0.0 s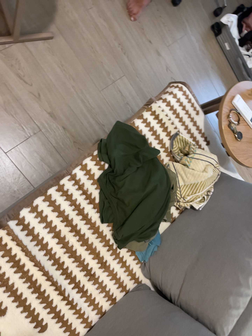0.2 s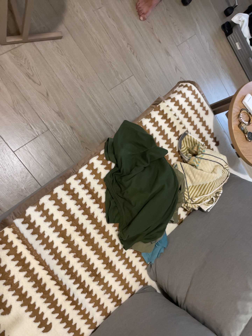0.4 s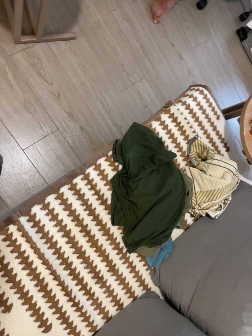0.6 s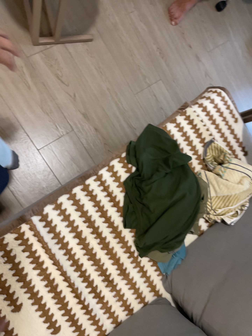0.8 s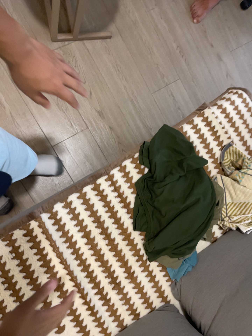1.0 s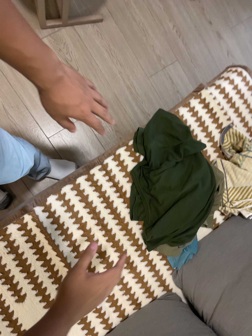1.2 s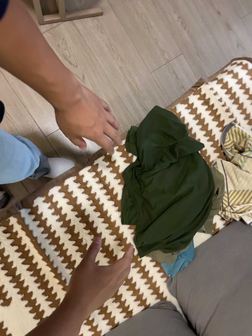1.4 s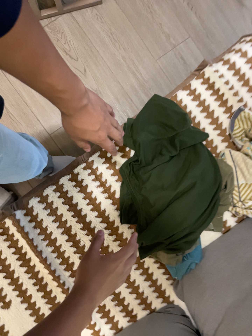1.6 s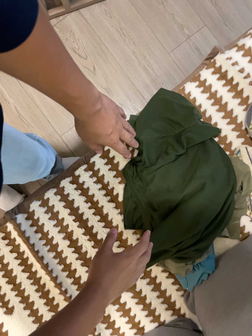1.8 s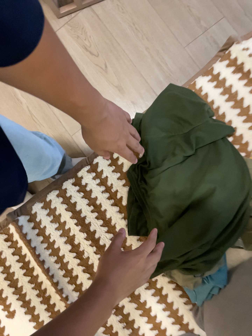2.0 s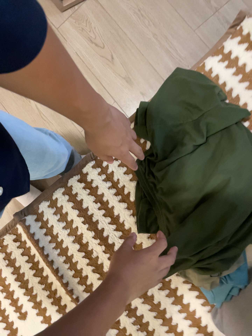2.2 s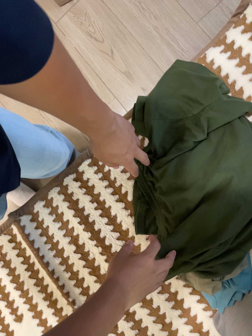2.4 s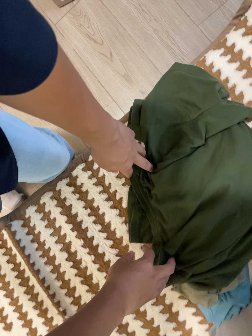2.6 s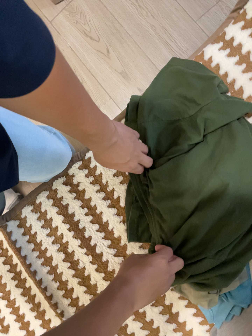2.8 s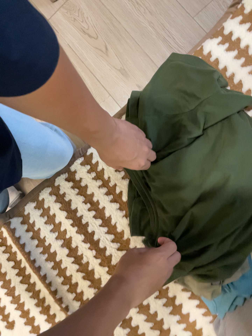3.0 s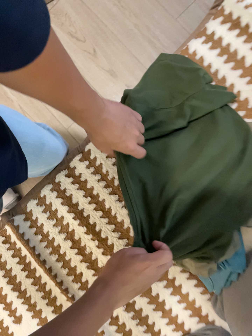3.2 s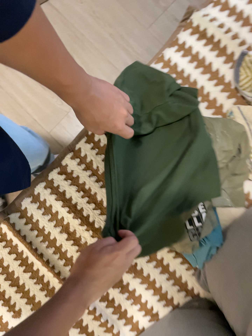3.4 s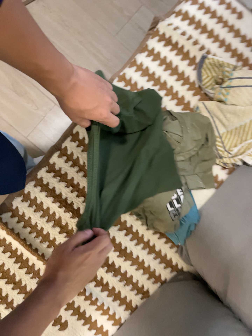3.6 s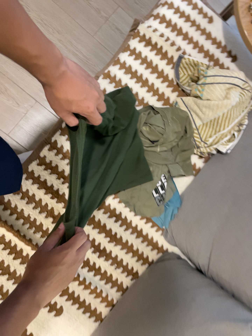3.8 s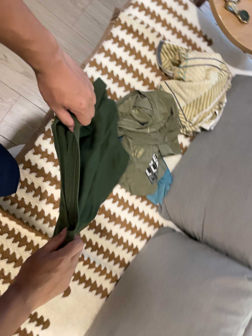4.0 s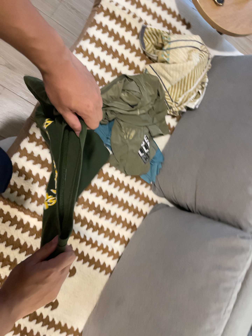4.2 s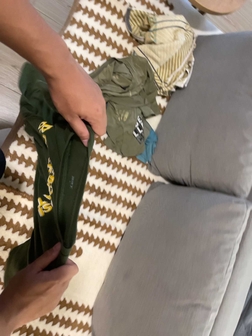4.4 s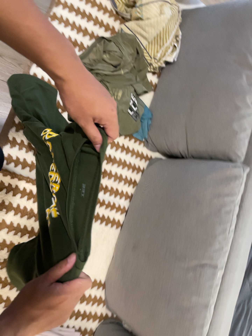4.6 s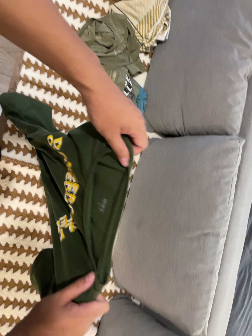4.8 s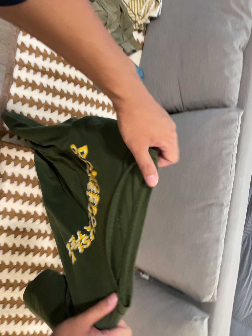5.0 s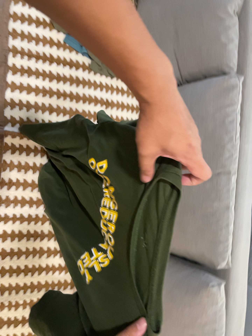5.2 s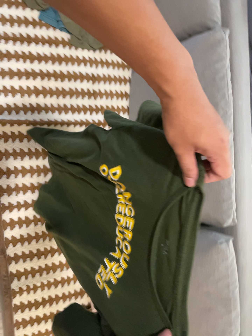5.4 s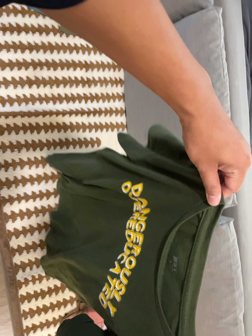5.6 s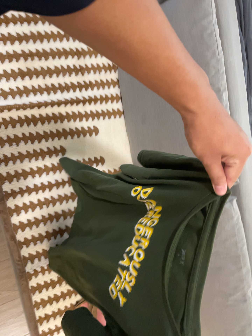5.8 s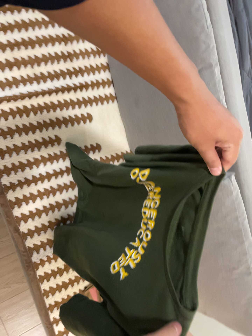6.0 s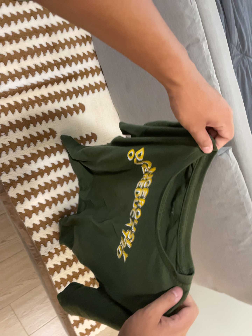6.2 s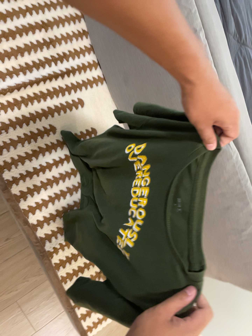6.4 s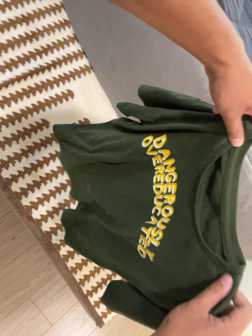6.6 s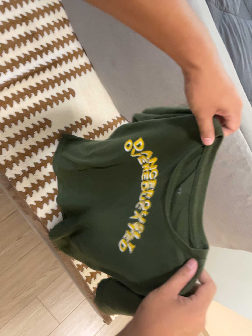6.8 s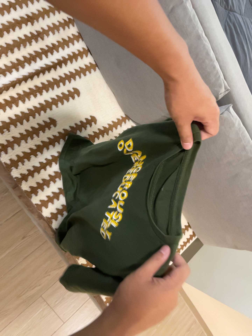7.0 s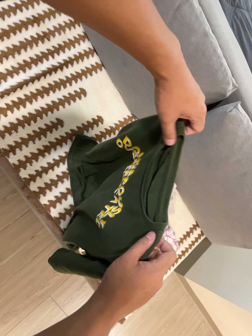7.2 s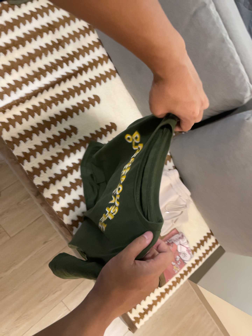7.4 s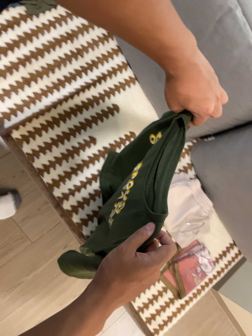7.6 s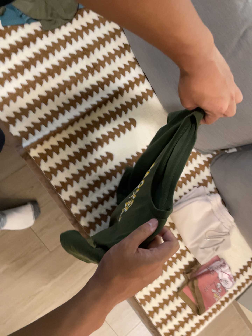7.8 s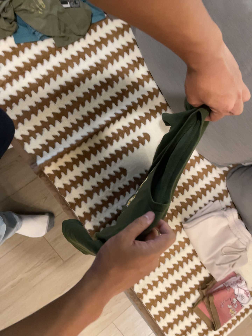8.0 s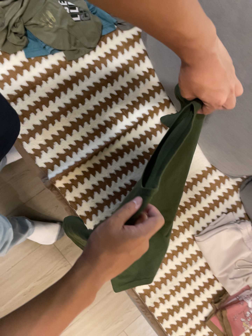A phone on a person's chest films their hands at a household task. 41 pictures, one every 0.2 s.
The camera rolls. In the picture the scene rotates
counterclockwise.
0.0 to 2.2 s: The camera pans to its left by about 40 degrees. It travels to its right and forward, about 60 cm.
2.2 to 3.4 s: The camera pans to its right by about 15 degrees. It travels backward, to its left and toward the bottom of its view, about 22 cm, so what stands in front gets smaller. It rolls about its line of sight by about 10 degrees, and the scene rotates counterclockwise.
3.4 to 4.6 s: The camera pans to its right by about 20 degrees. It travels to its left, backward and toward the bottom of its view, about 38 cm. Its aim tips toward the bottom of its view by about 10 degrees, and the scene shifts upward. It rolls about its line of sight by about 25 degrees, and the scene rotates counterclockwise.
4.6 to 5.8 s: The camera travels toward the bottom of its view, about 14 cm, so close, fixed things drift upward. Its aim tips toward the bottom of its view by about 15 degrees, and the scene shifts upward. It rolls about its line of sight by about 30 degrees, and the scene rotates counterclockwise.
5.8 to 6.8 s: The camera travels toward the bottom of its view, about 6 cm, so close, fixed things drift upward. It rolls about its line of sight by about 15 degrees, and the scene rotates counterclockwise.
6.8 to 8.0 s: The camera swings to its left by about 15 degrees, and the scene slides to the right. It travels toward the top of its view, about 28 cm, so close, fixed things drift downward.
The film runs forward here.
